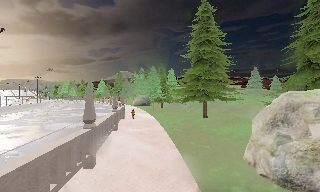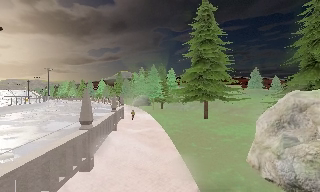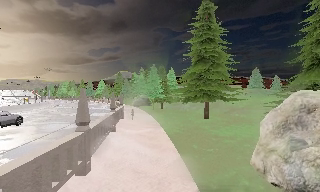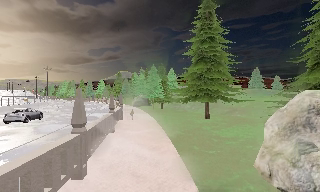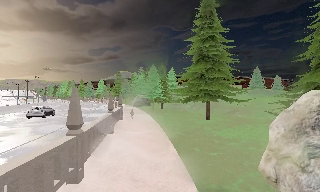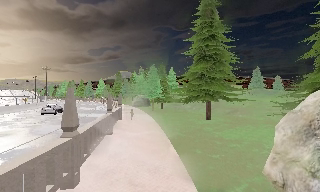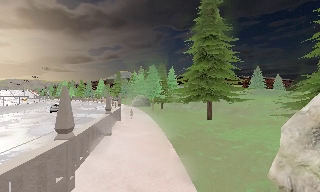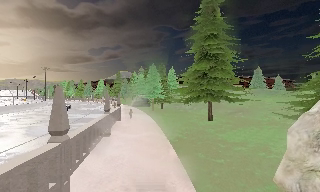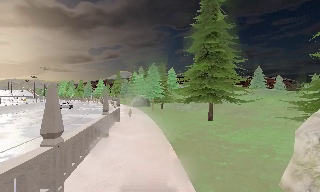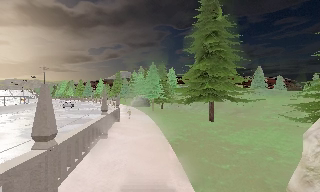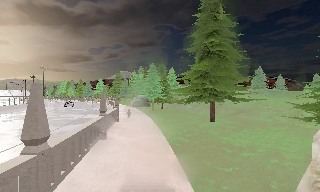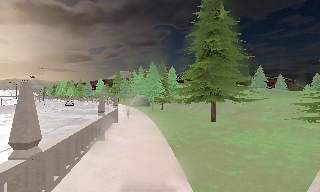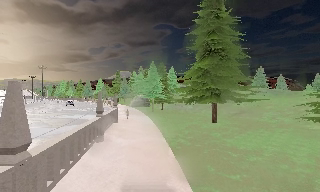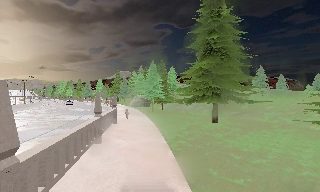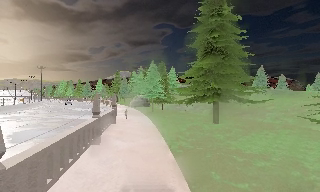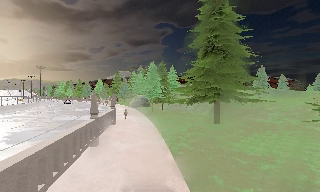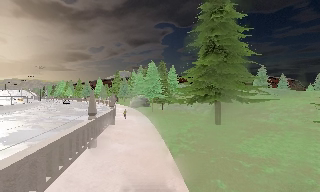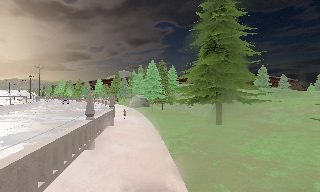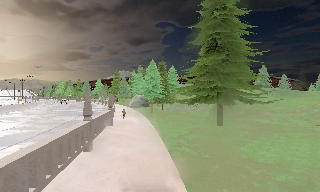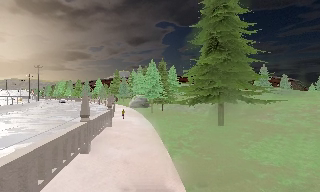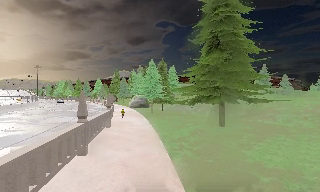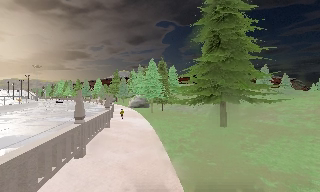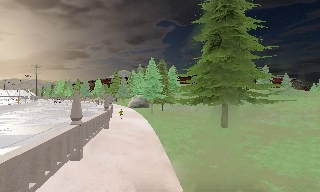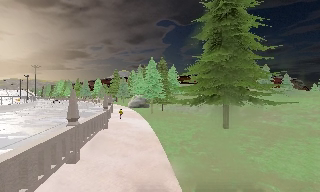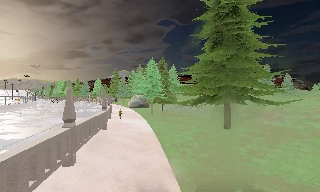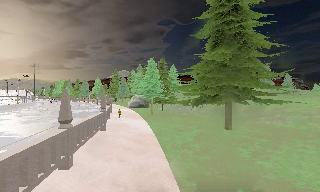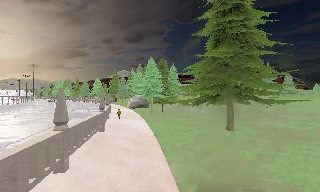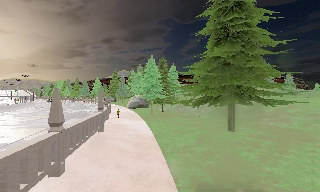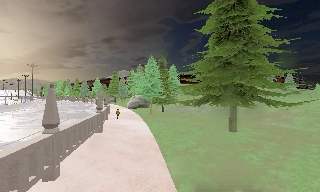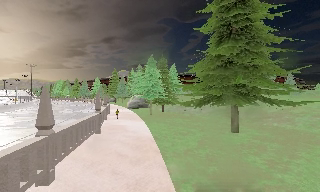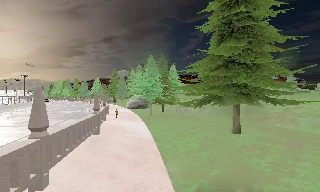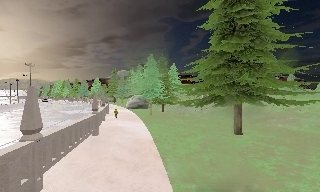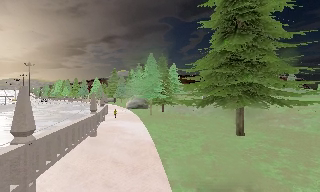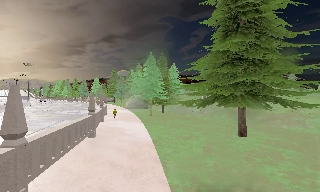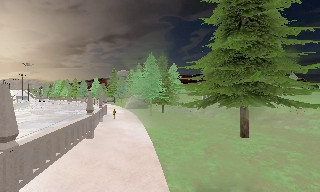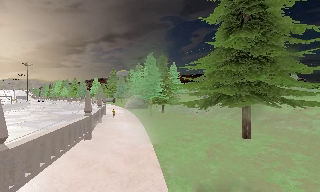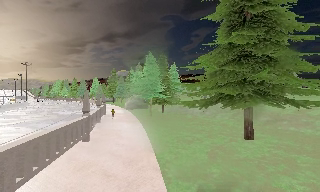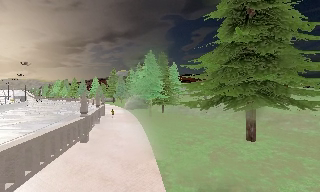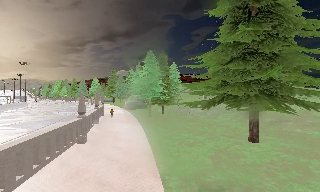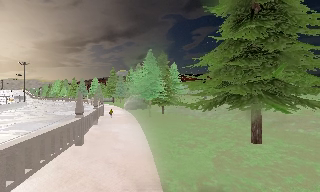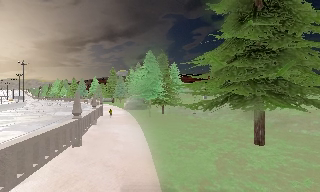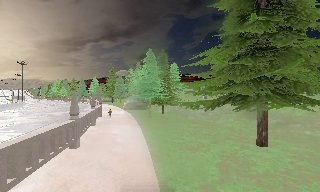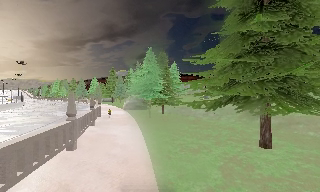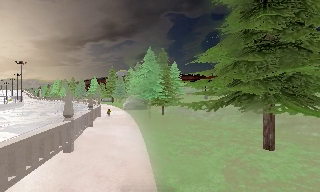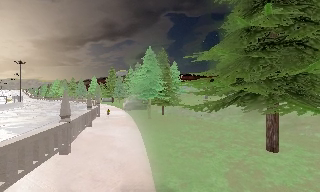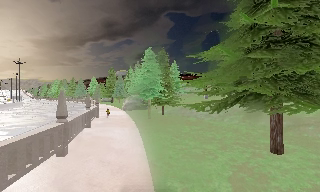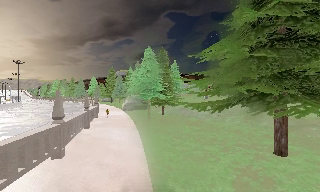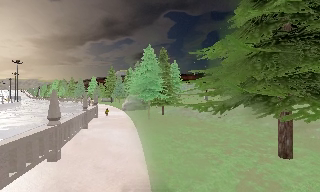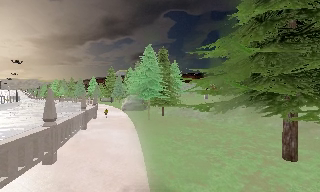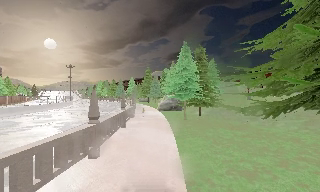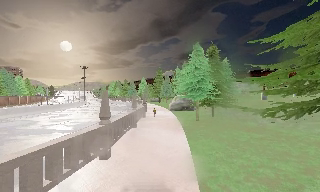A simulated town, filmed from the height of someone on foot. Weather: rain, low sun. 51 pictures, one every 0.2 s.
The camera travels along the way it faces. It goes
forward.
0.0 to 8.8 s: The camera travels forward, about 11 m, so what stands in front looms larger.
8.8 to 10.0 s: The scene slides to the right, as the camera pans about 15 degrees to its left. It travels forward, about 1.5 m, so what stands in front looms larger.
The film runs forward here.
